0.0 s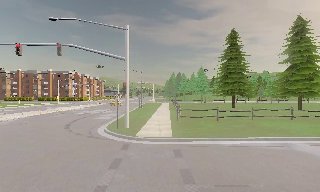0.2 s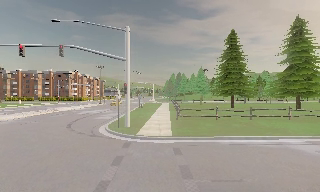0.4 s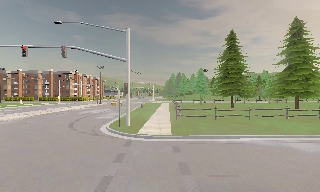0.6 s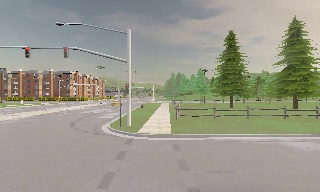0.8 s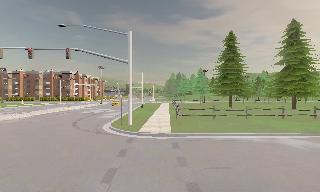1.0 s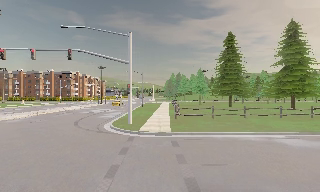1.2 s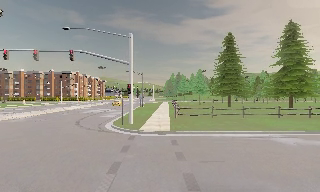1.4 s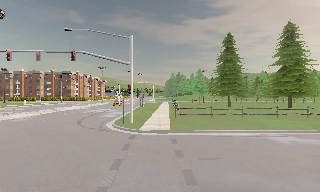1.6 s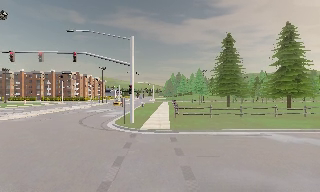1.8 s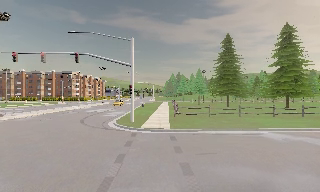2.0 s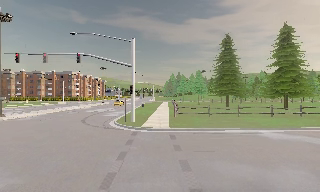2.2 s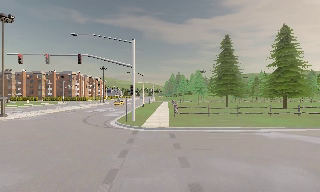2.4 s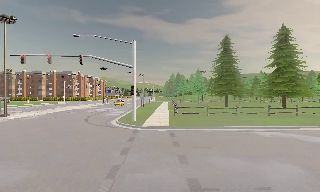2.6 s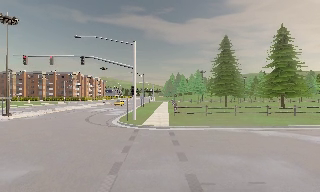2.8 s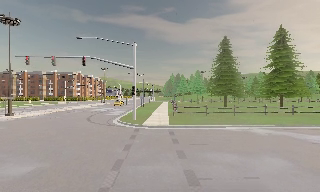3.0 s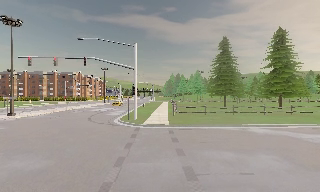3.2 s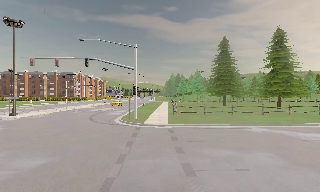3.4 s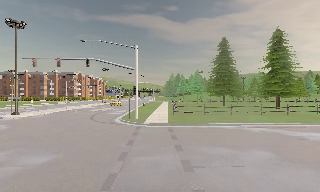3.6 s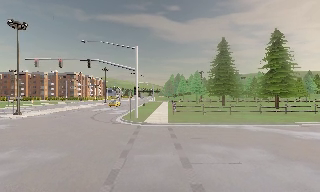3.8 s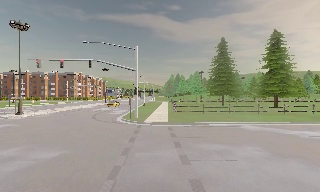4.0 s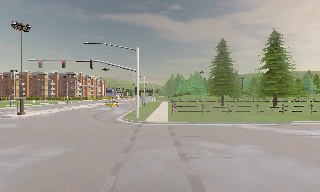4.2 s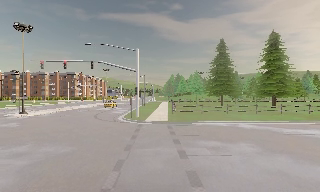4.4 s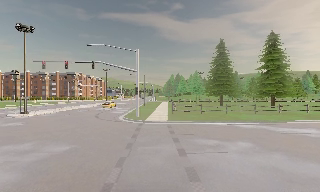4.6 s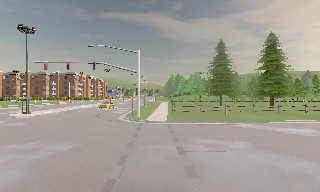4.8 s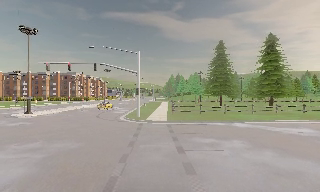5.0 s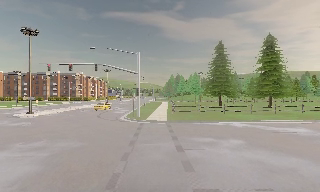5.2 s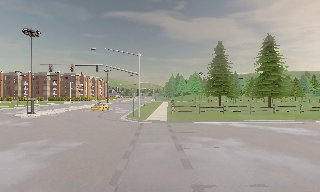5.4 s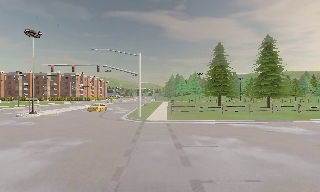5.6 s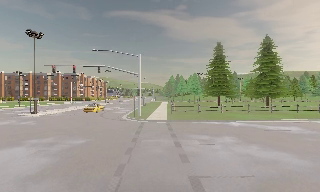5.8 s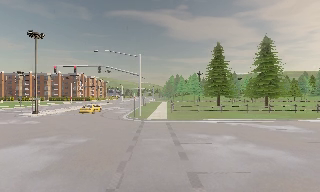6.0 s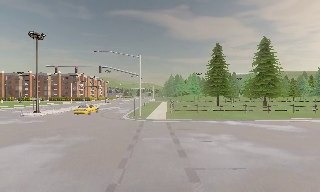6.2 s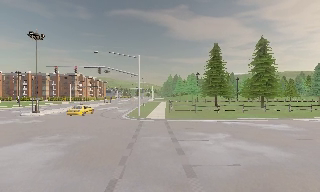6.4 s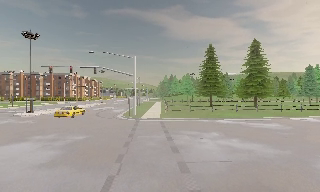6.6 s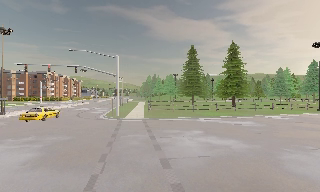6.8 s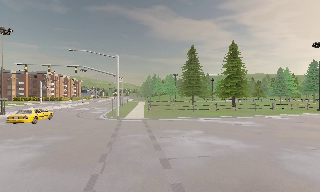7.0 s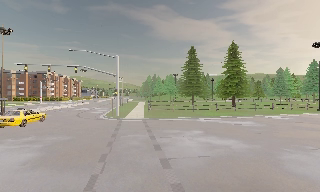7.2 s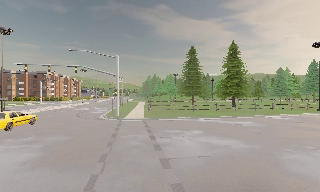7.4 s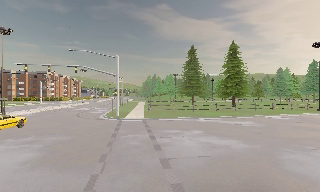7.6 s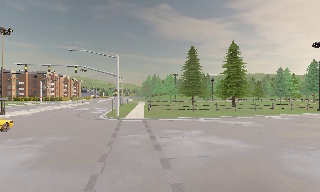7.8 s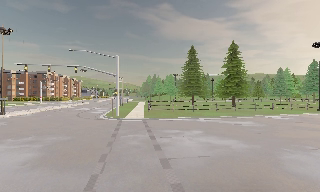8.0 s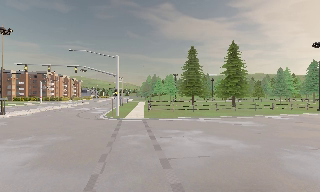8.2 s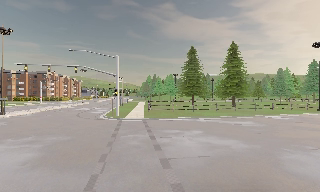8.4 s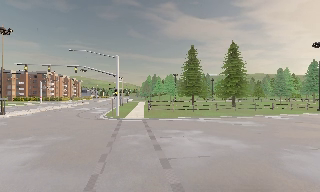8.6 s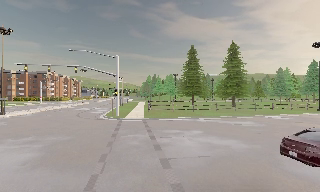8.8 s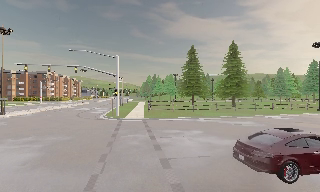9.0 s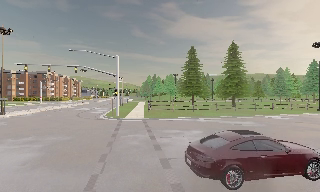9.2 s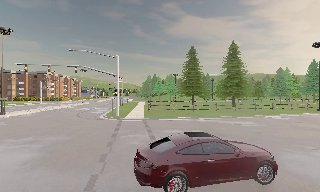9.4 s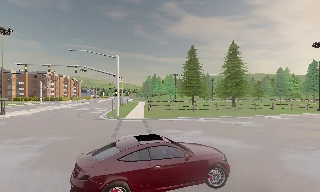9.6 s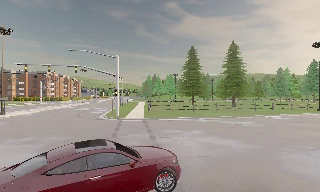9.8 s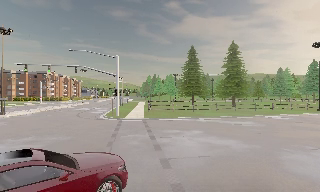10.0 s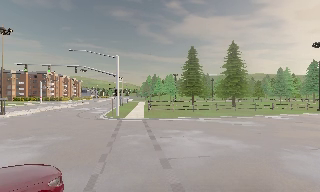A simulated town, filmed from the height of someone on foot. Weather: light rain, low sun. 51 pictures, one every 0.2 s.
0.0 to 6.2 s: The camera travels backward, about 9 m, so what stands in front gets smaller.
6.2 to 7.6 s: The camera travels backward, about 0.5 m, so what stands in front gets smaller. It loses speed.
7.6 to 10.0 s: The camera keeps its place and its aim.
The film runs backward here.
